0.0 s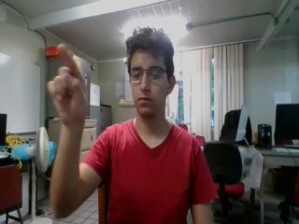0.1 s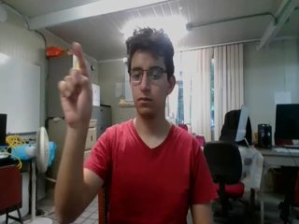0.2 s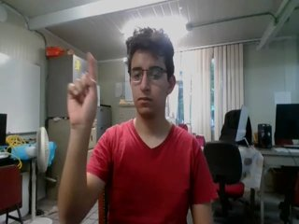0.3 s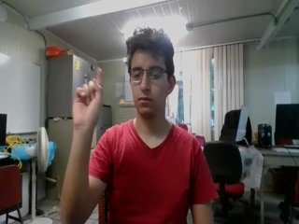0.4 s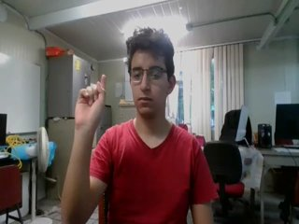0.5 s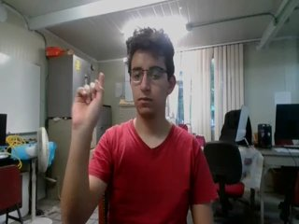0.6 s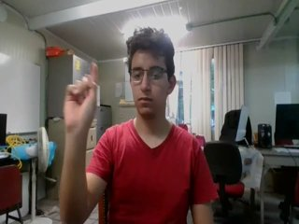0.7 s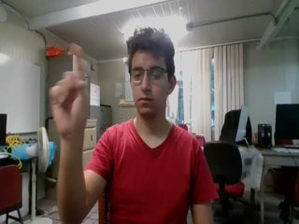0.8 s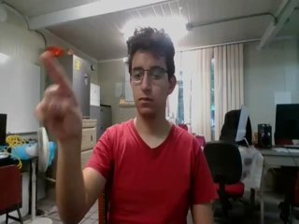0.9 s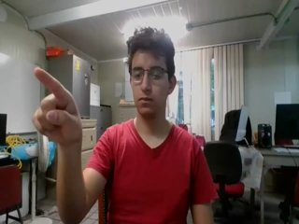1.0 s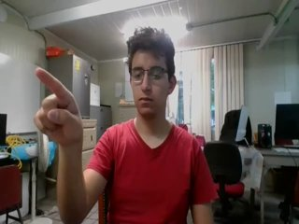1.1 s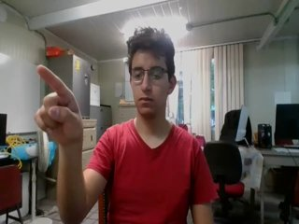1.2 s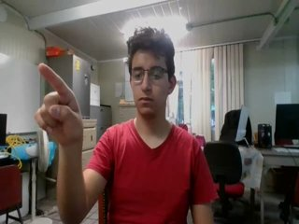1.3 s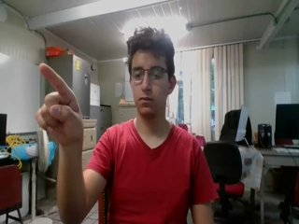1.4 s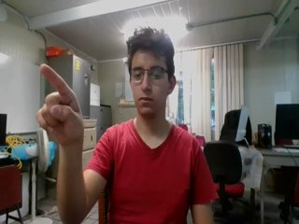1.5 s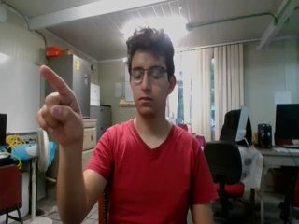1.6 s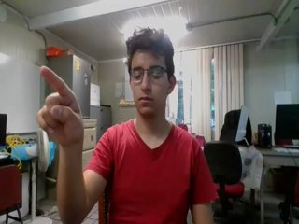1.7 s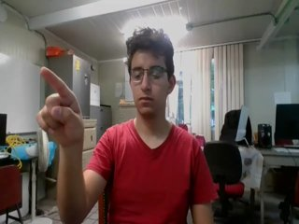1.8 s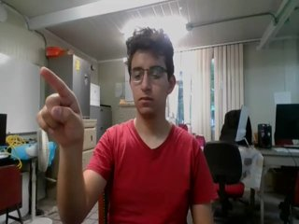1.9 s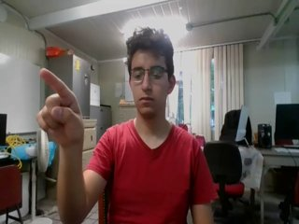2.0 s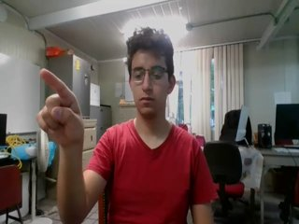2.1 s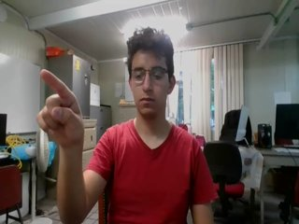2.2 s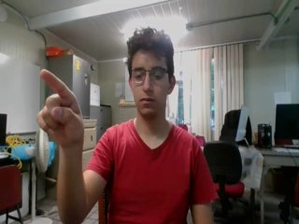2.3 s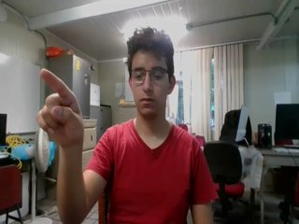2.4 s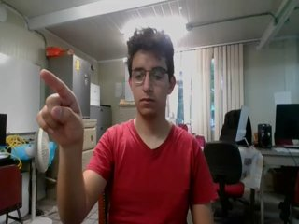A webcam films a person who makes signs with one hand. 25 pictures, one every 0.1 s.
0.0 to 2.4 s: Click with one finger.
